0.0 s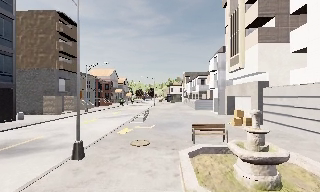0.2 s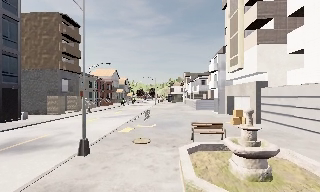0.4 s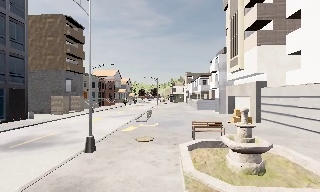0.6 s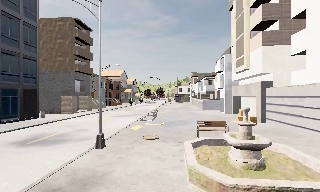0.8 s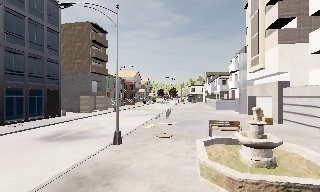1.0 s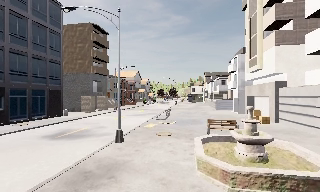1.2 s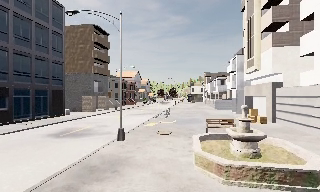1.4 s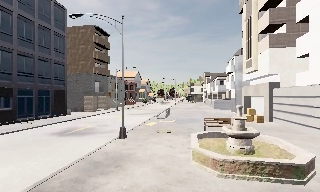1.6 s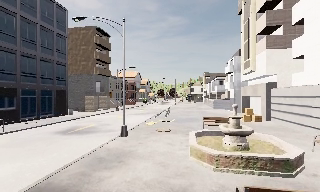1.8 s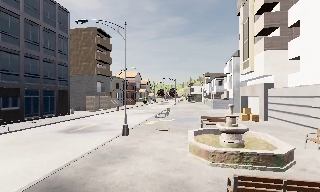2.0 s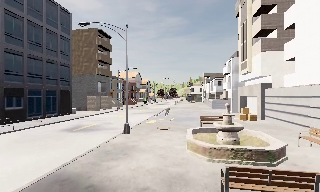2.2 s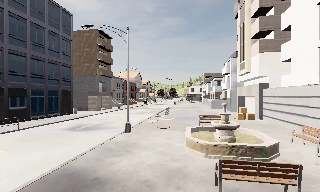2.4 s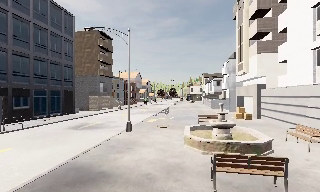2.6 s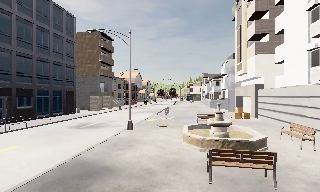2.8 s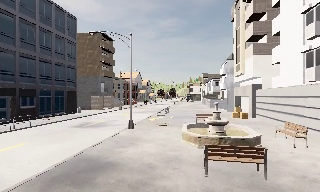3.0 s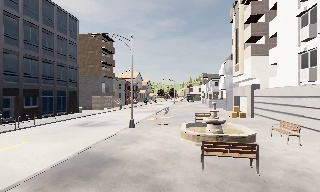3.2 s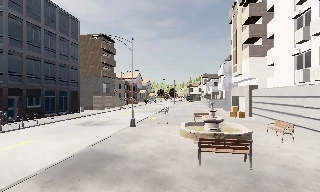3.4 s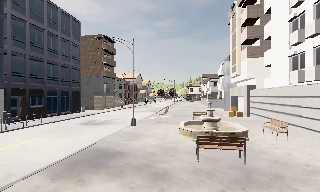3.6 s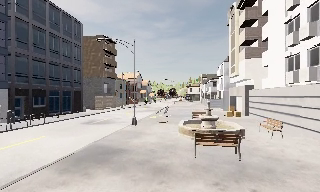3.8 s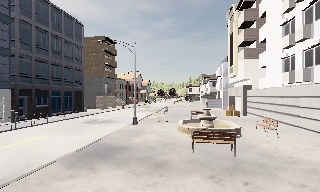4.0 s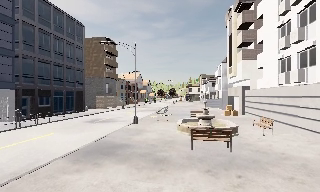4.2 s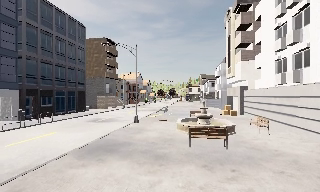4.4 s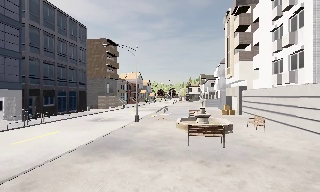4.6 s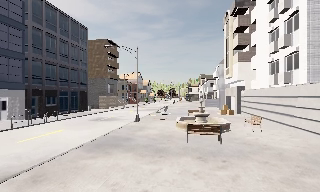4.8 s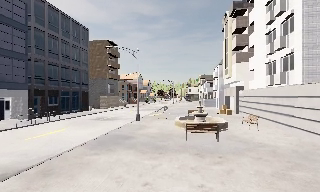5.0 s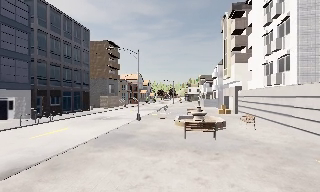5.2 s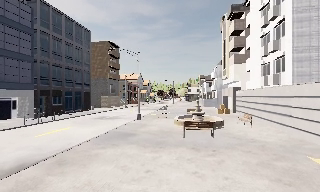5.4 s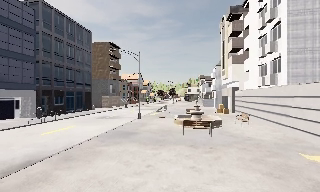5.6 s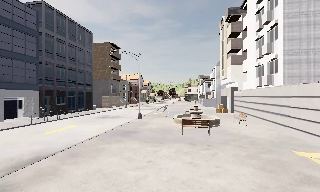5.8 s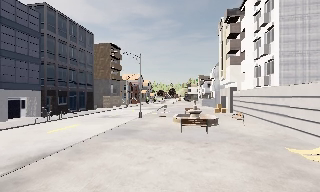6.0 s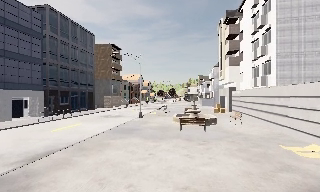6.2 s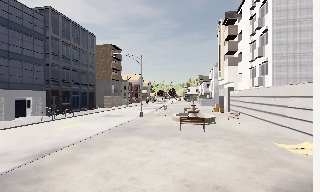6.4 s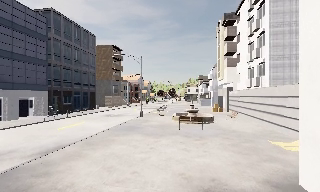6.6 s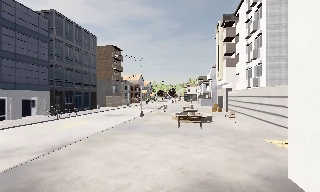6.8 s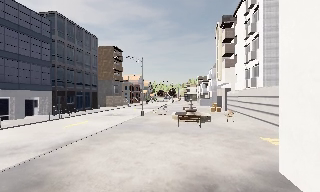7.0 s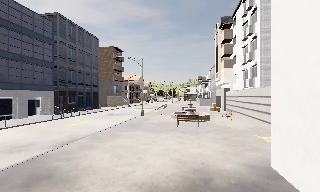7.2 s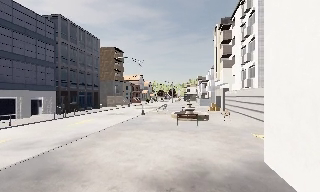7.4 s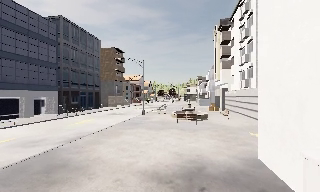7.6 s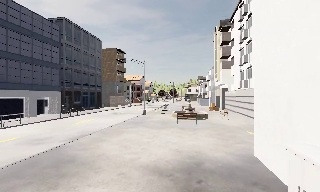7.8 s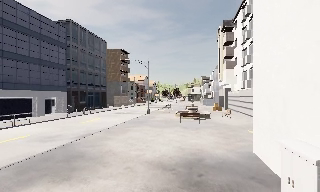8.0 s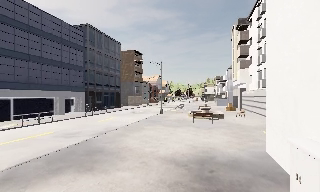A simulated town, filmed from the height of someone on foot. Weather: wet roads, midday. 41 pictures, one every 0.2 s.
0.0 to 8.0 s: The scene slides to the right, as the camera pans about 15 degrees to its left. It travels backward, about 16 m, so what stands in front gets smaller.
The film runs backward here.
